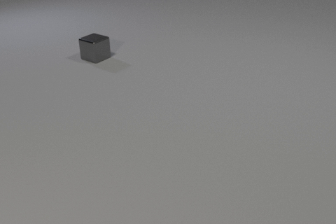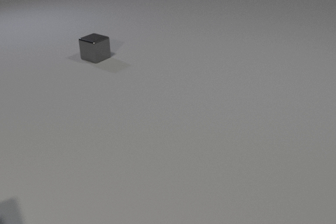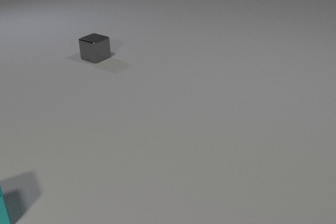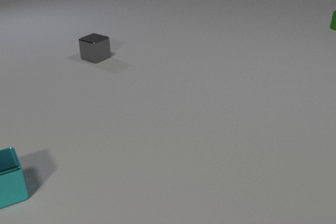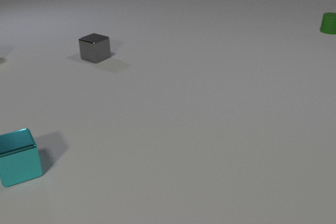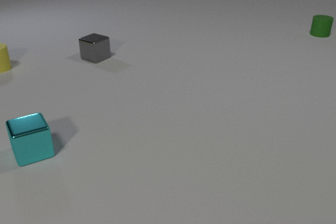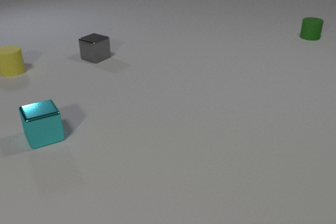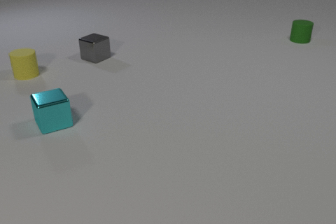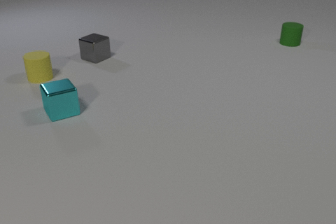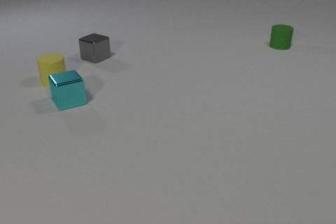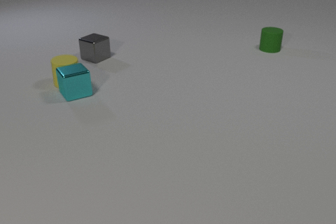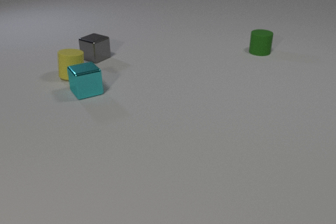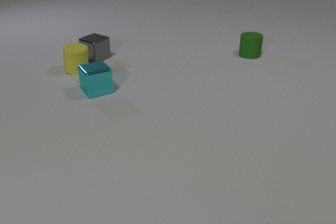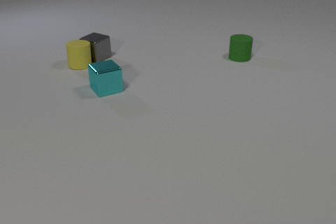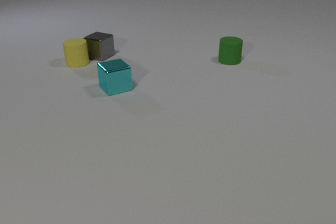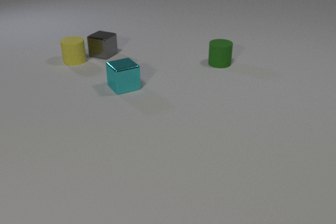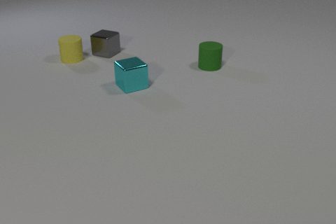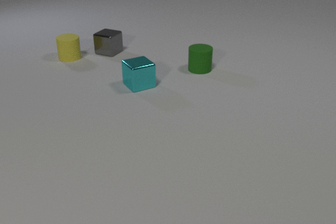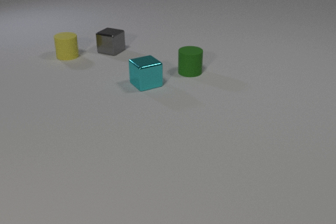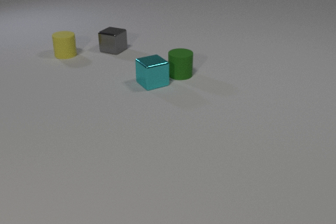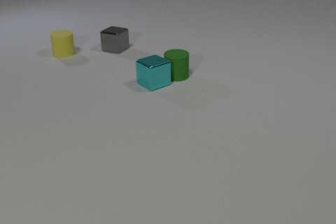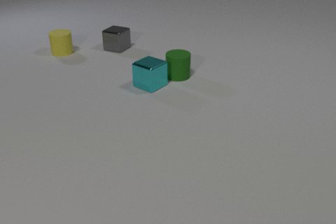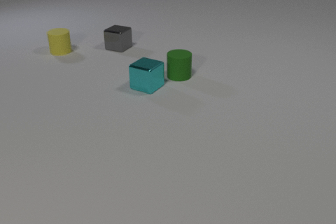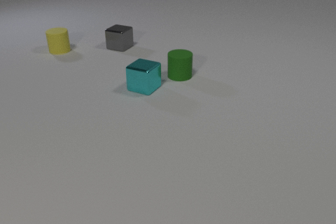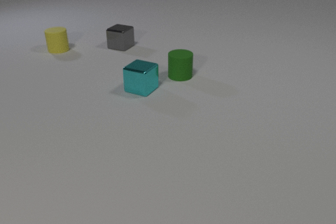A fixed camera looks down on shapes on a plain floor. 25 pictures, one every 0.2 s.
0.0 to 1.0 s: The cyan metal cube comes in at the left edge, slides away from the camera and to the right. The yellow rubber cylinder comes in at the left edge, slides toward the camera and to the right. The green rubber cylinder comes in at the right edge, slides toward the camera and to the left.
1.0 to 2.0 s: The cyan metal cube slides away from the camera and to the right. The yellow rubber cylinder slides to the right and toward the camera. The green rubber cylinder slides toward the camera and to the left. The cyan metal cube and the yellow rubber cylinder collide.
2.0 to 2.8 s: The cyan metal cube slides to the right. The yellow rubber cylinder slides away from the camera. The green rubber cylinder slides toward the camera and to the left. The gray metal cube slides away from the camera. The yellow rubber cylinder and the gray metal cube collide.
2.8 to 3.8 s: The cyan metal cube slides to the right. The yellow rubber cylinder slides away from the camera and to the left. The green rubber cylinder slides to the left and toward the camera. The gray metal cube slides away from the camera and to the right.
3.8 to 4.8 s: The cyan metal cube slides toward the camera and to the left, spins so that its near face slides to the right, counterclockwise seen from above. The yellow rubber cylinder slides away from the camera and to the left. The gray metal cube slides away from the camera and to the right. The cyan metal cube and the green rubber cylinder collide.
How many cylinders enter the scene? 2.
What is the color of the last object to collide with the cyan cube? green.
What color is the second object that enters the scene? green.
